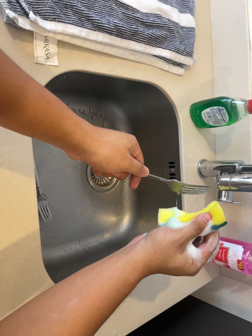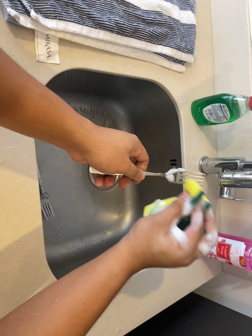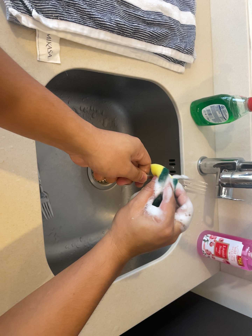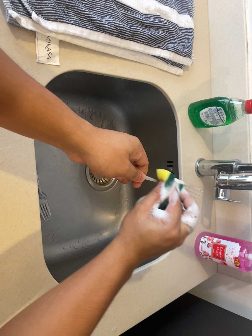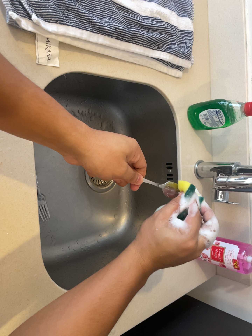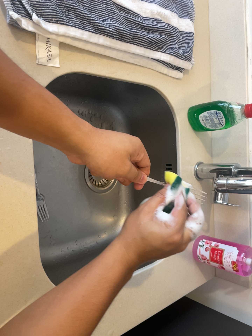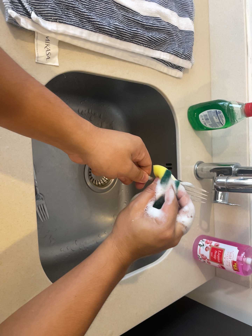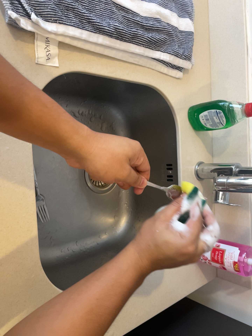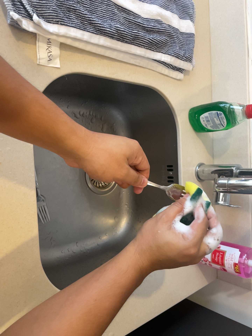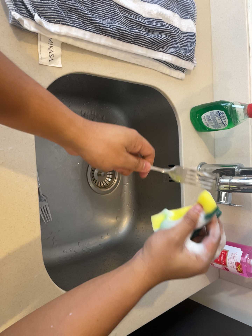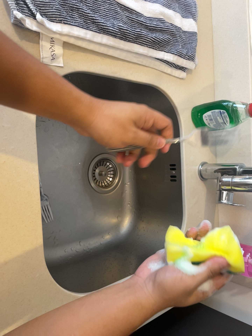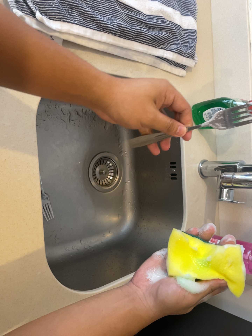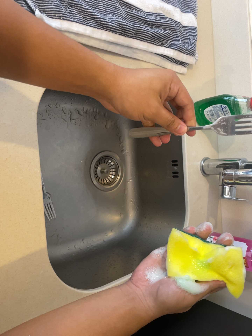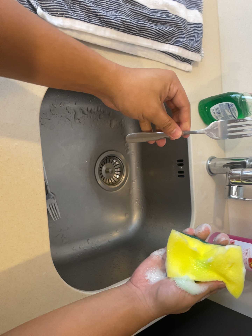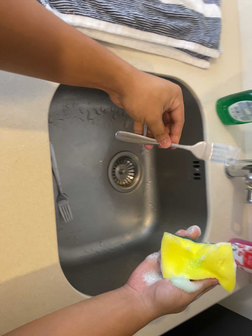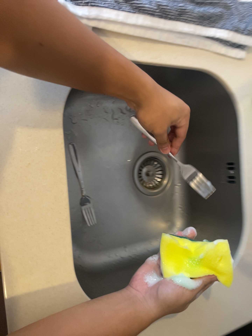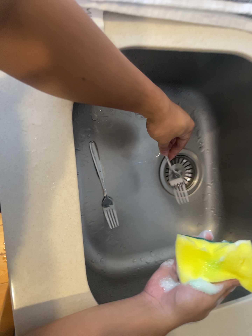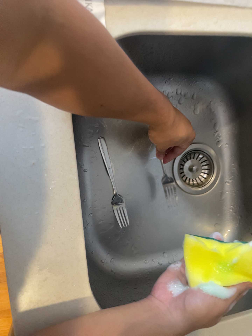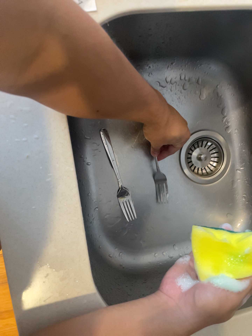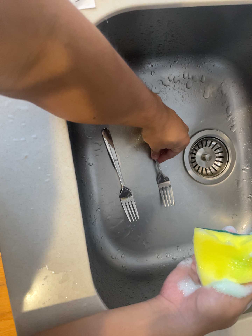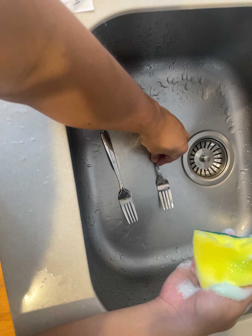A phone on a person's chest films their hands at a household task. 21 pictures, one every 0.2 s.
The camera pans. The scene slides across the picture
to the right.
0.0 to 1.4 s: The camera keeps its place and its aim.
1.4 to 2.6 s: The camera shifts only a little, or ends up much as it began.
2.6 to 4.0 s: The camera swings to its left by about 30 degrees, and the scene slides to the right. It travels forward and to its right, about 18 cm, so what stands in front looms larger.
The film runs forward here.
